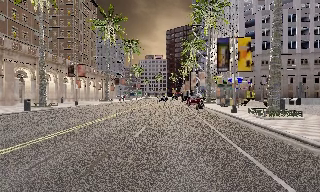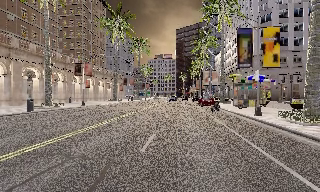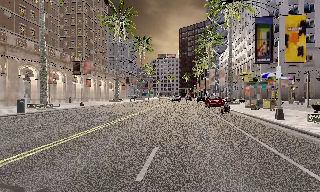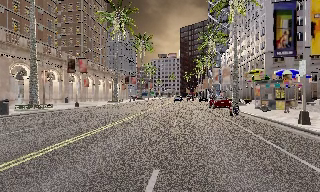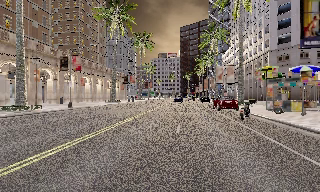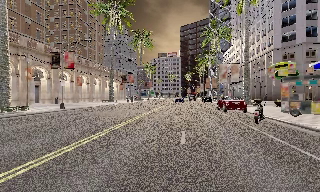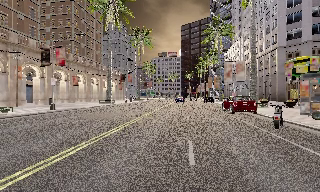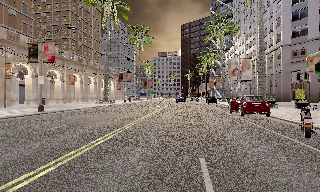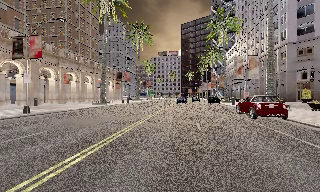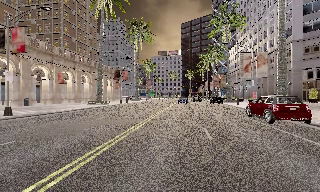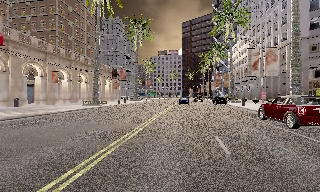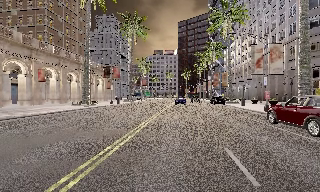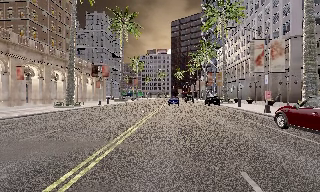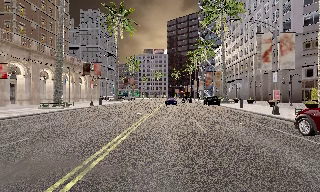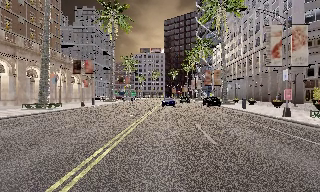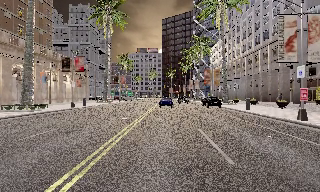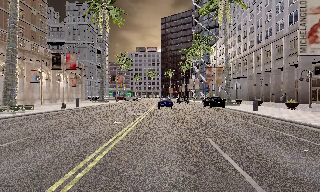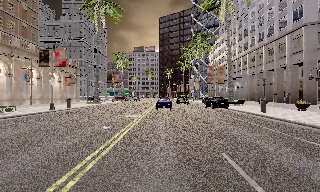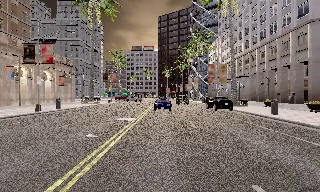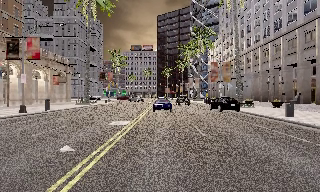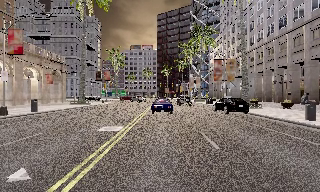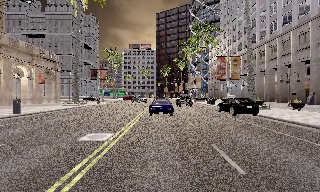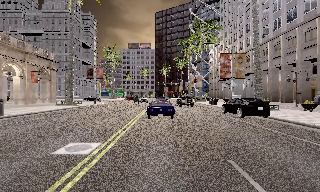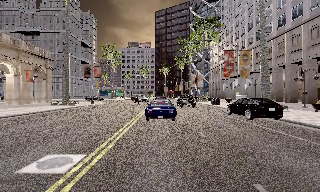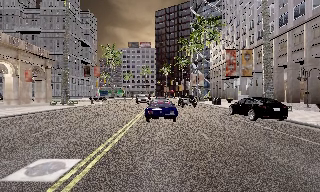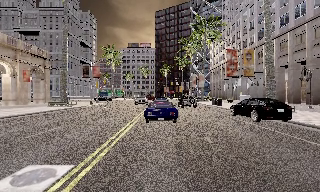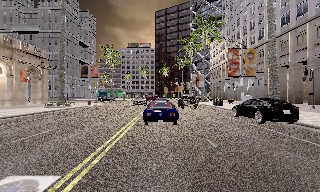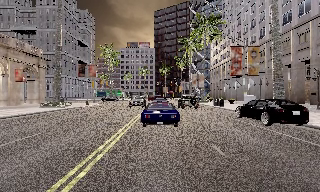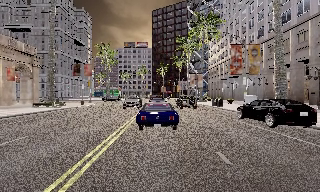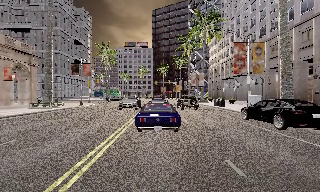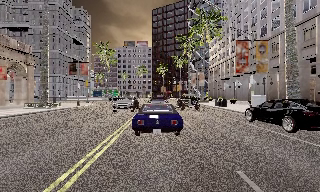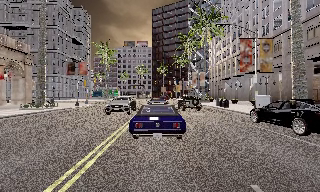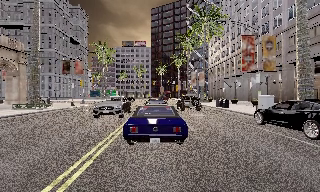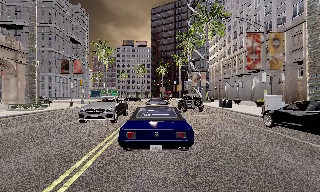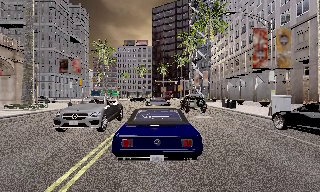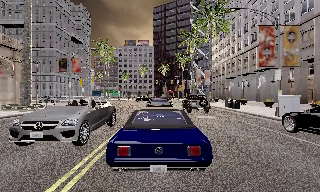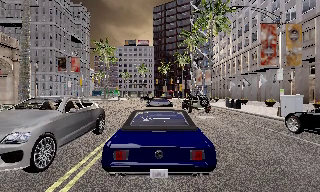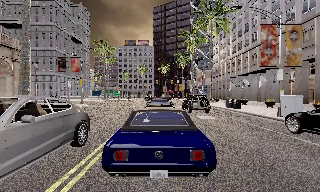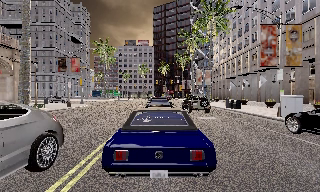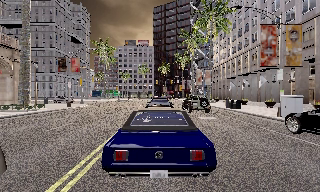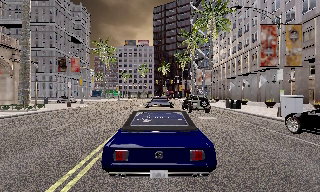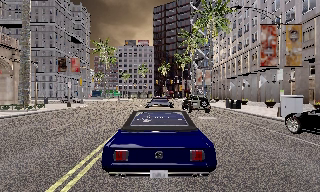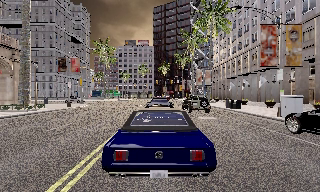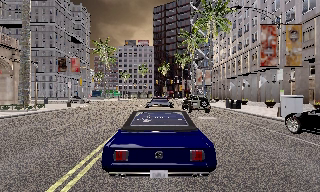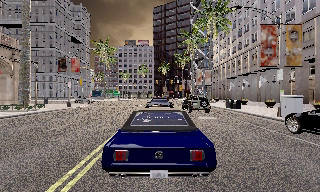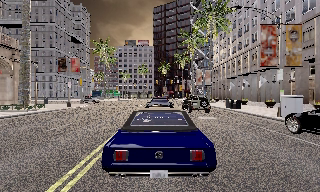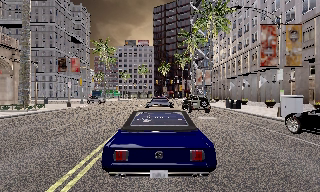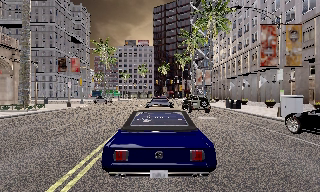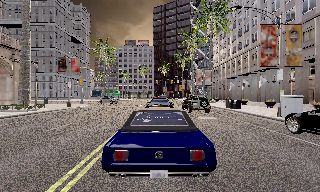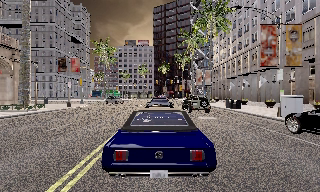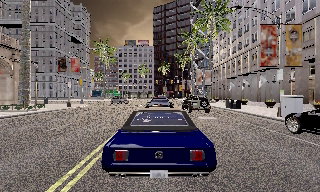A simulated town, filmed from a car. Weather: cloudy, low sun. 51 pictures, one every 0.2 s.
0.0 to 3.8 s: The camera travels forward, about 30 m, so what stands in front looms larger.
3.8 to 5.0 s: The camera travels forward, about 6 m, so what stands in front looms larger. It loses speed.
5.0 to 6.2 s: The camera travels forward, about 3.5 m, so what stands in front looms larger.
6.2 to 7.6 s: The camera travels forward, about 2.5 m, so what stands in front looms larger. It loses speed.
7.6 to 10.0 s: The camera keeps its place and its aim.
The film runs forward here.
